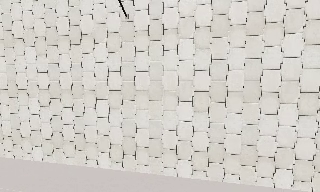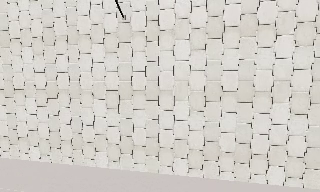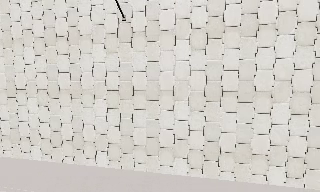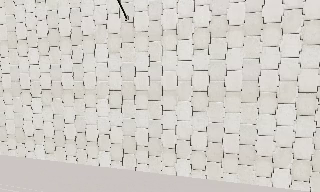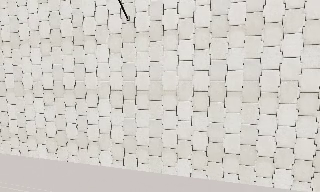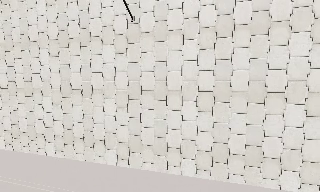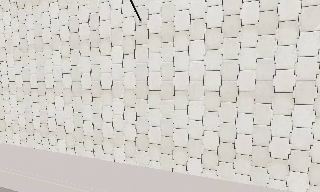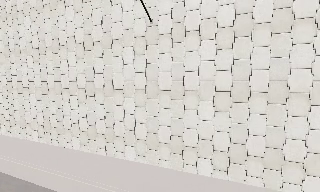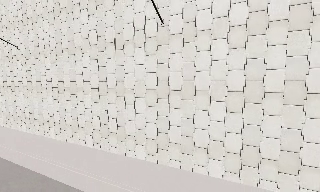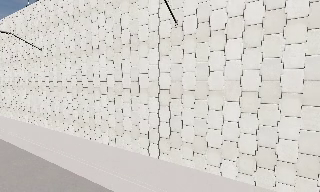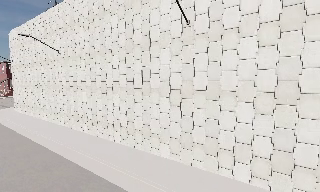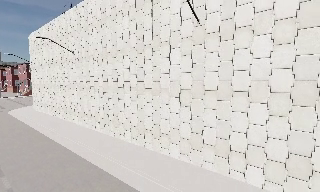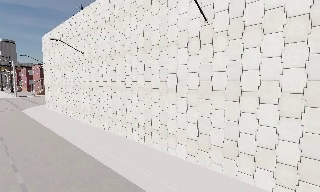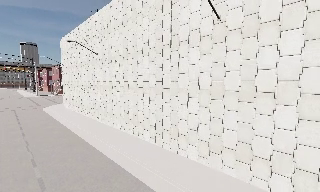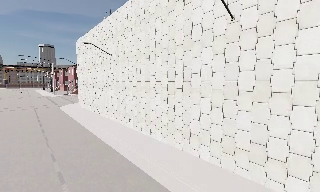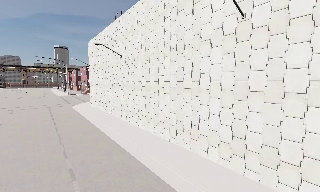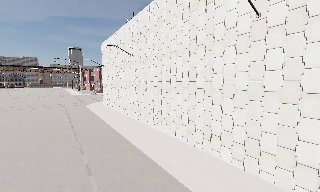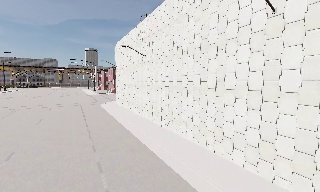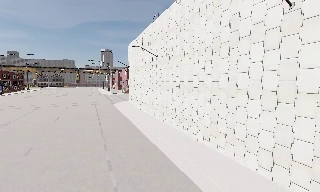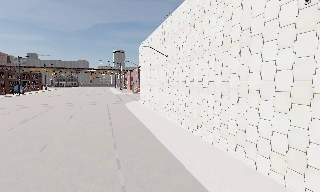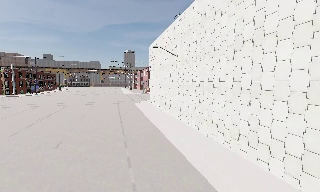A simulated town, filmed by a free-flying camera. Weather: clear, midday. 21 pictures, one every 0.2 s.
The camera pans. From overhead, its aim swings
counterclockwise.
The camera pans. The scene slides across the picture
to the right.
0.0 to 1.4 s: The camera shifts only a little, or ends up much as it began.
1.4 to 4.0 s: The camera pans to its left, which is counterclockwise from overhead, by about 55 degrees. It travels to its right, about 0.5 m.
The film runs backward here.
